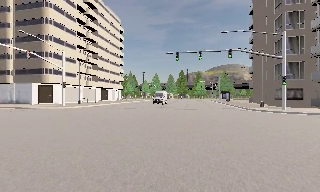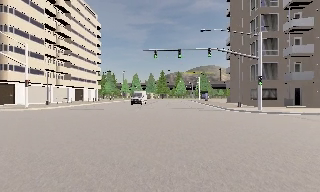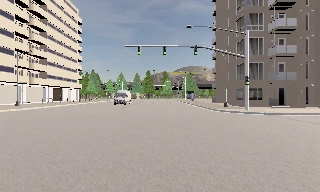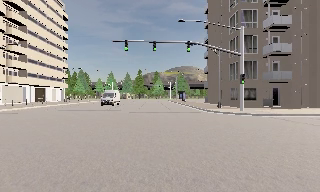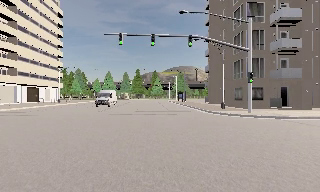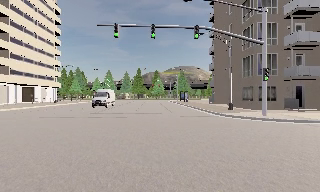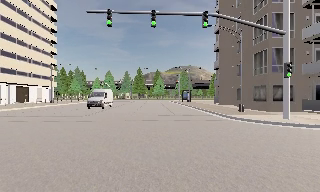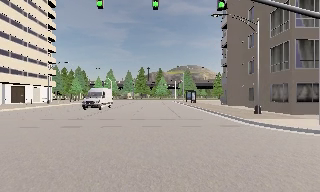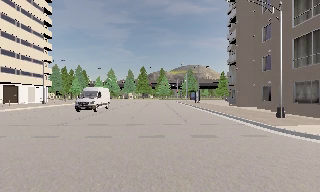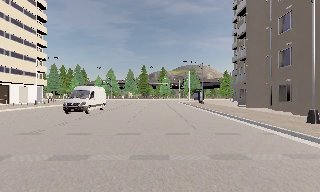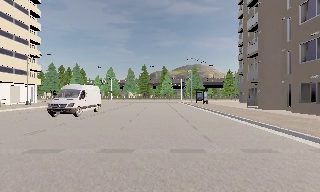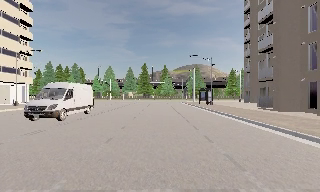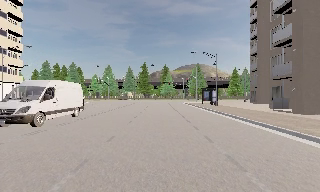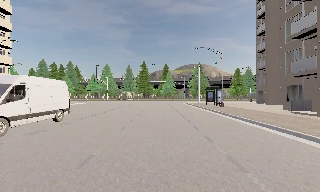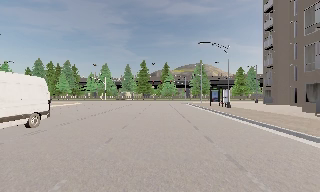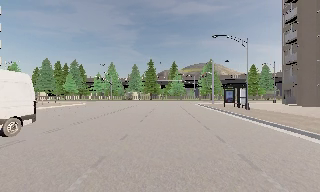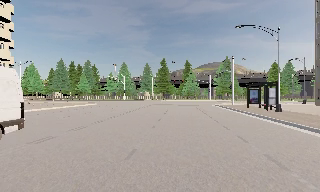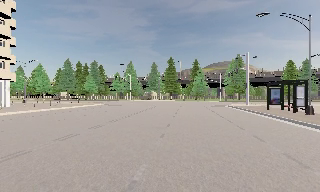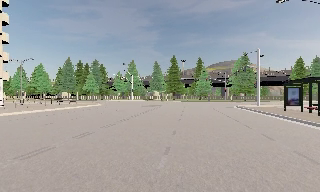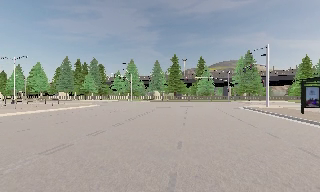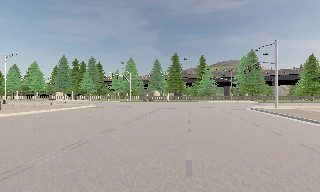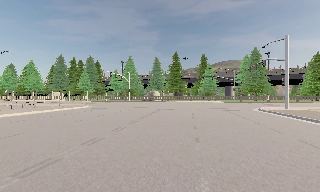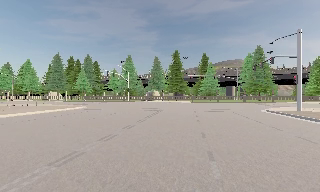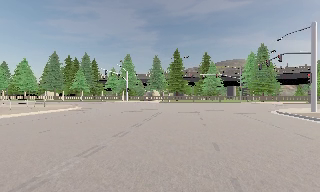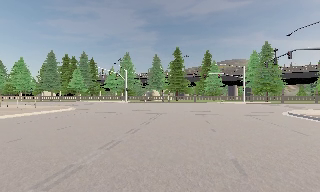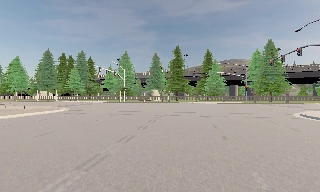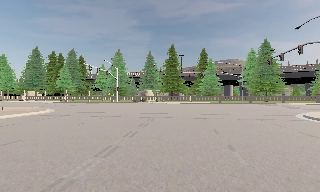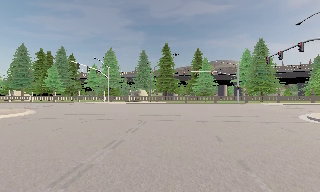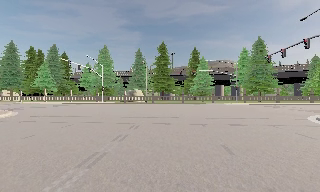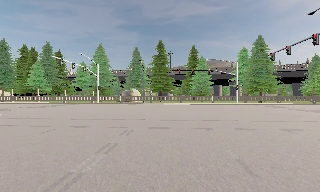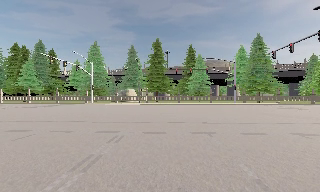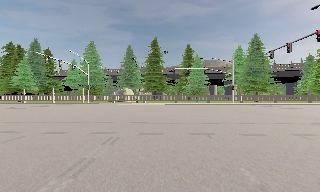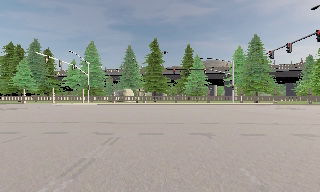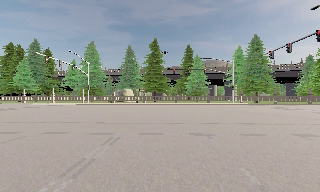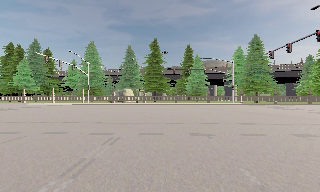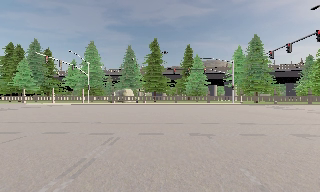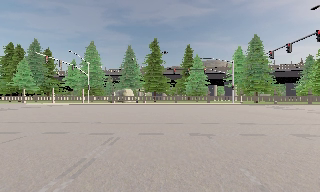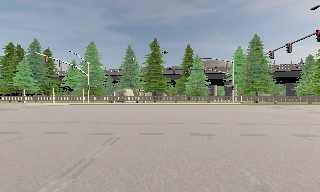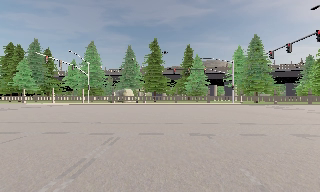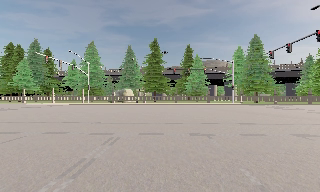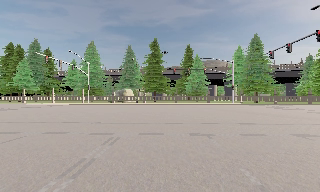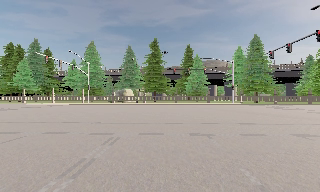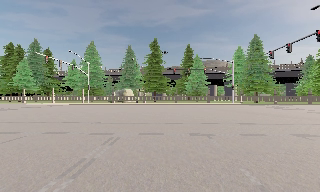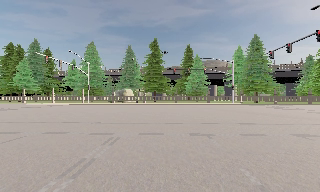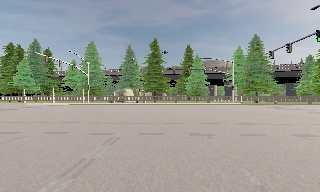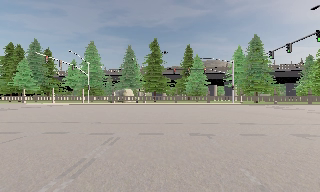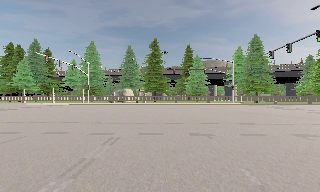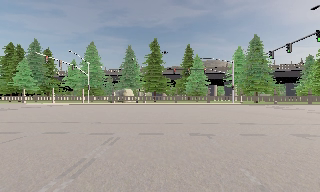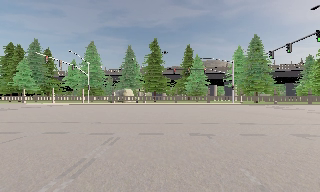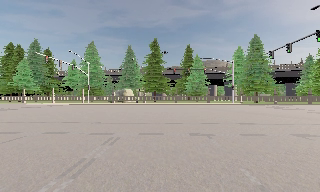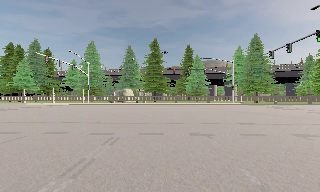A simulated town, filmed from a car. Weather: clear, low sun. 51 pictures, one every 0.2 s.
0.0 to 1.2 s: The scene slides to the left, as the camera pans about 15 degrees to its right. It travels forward, about 9 m, so what stands in front looms larger.
1.2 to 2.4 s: The camera travels forward, about 12 m, so what stands in front looms larger.
2.4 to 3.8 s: The camera pans to its left, which is counterclockwise from overhead, by about 10 degrees. It travels forward, about 13 m, so what stands in front looms larger.
3.8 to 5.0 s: The camera travels forward, about 9 m, so what stands in front looms larger.
5.0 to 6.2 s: The camera travels forward, about 6 m, so what stands in front looms larger. It loses speed.
6.2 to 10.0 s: The camera keeps its place and its aim.
The film runs forward here.
